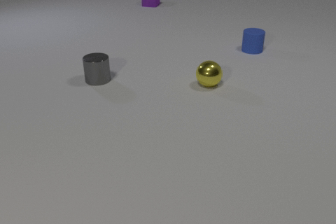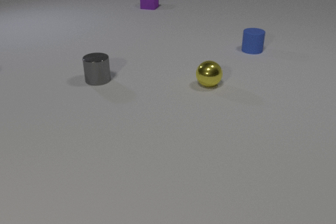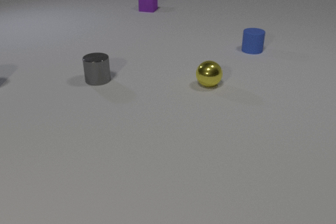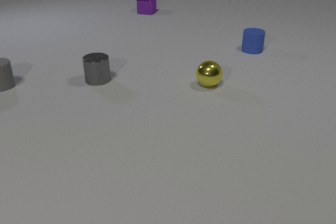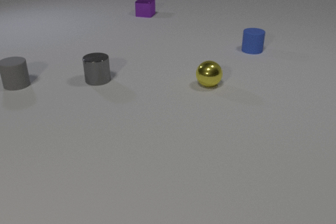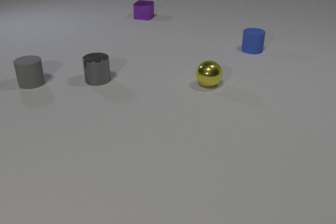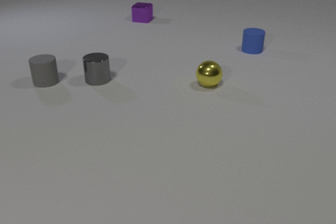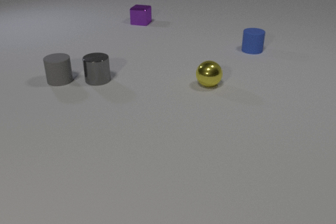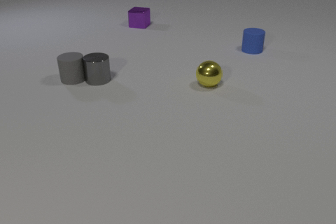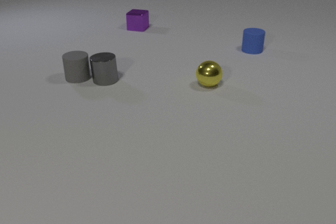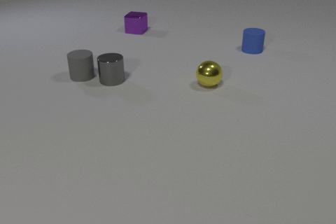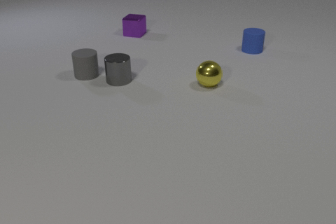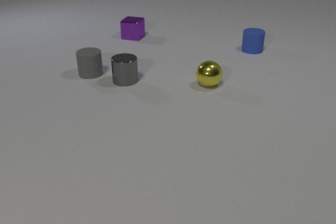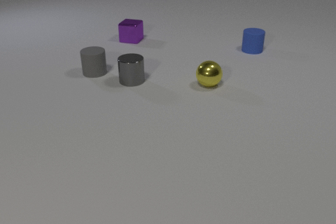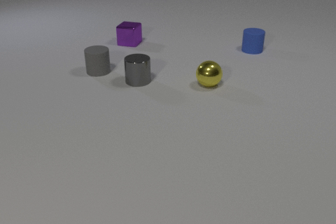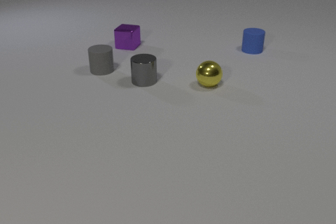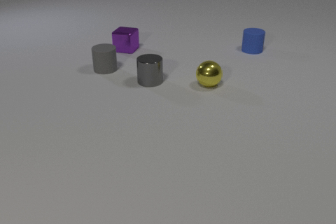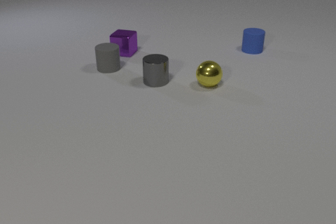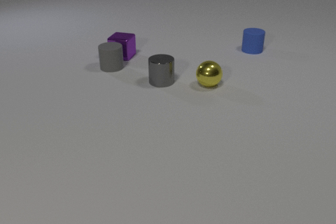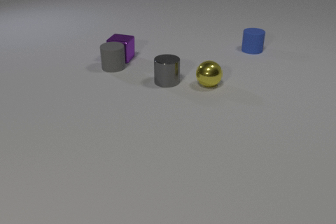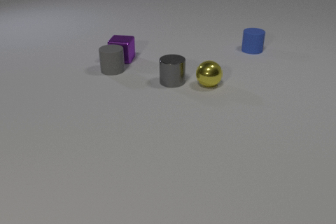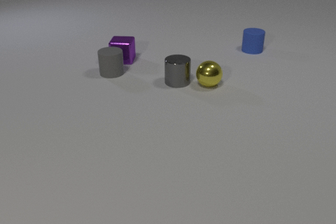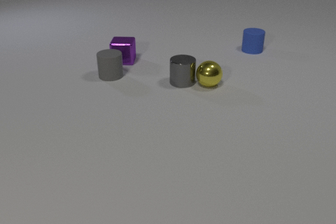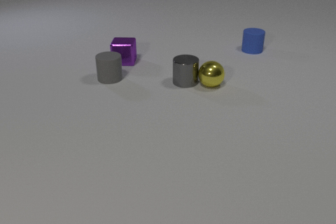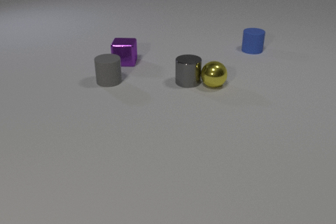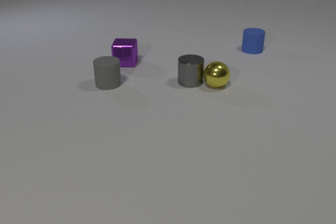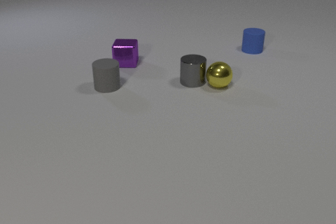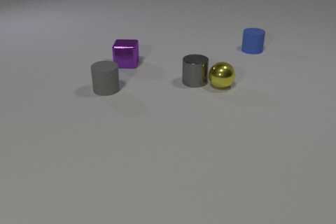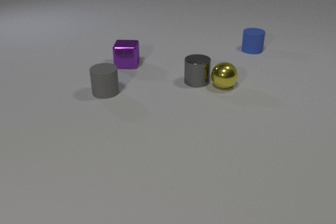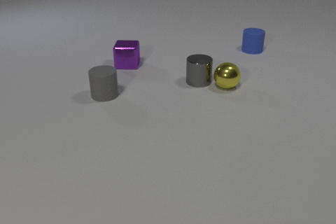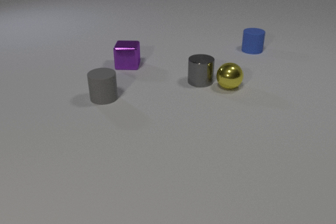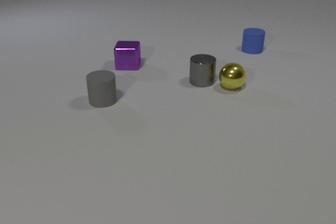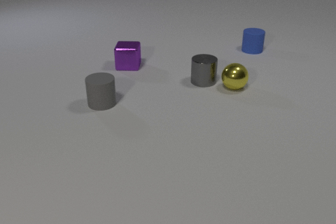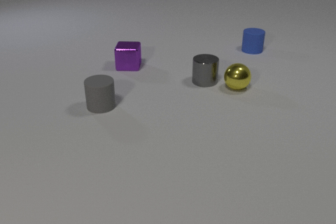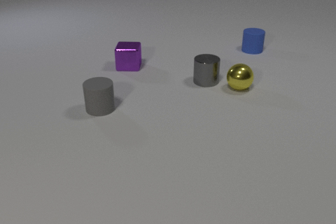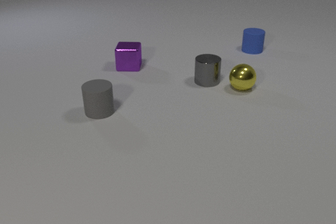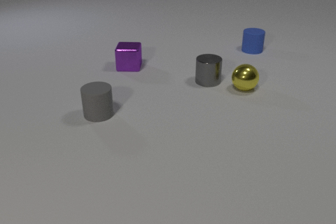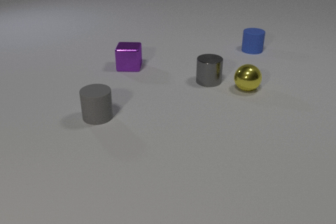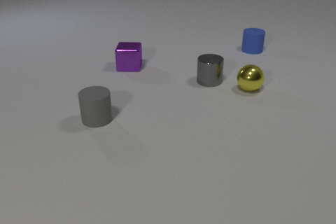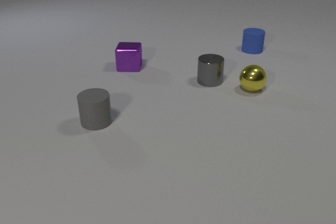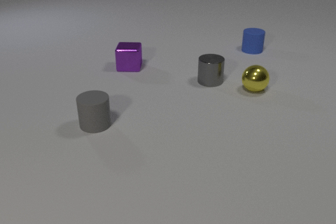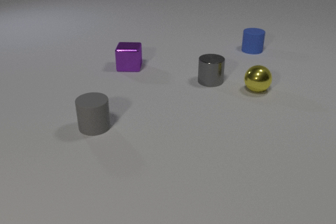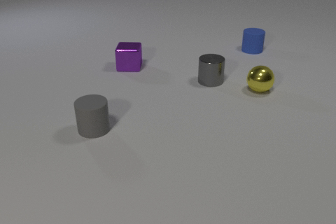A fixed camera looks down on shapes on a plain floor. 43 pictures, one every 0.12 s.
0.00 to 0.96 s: The gray rubber cylinder comes in at the left edge, slides to the right. The purple metal cube slides toward the camera. The gray rubber cylinder and the gray metal cylinder collide.
0.96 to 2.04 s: The gray rubber cylinder slides to the right and away from the camera. The gray metal cylinder slides to the right. The purple metal cube slides toward the camera.
2.04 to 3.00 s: The gray rubber cylinder slides toward the camera. The gray metal cylinder slides to the right. The yellow metal sphere rolls to the right. The purple metal cube slides toward the camera. The gray rubber cylinder and the purple metal cube collide. The gray metal cylinder and the yellow metal sphere collide.
3.00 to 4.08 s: The gray rubber cylinder slides toward the camera. The gray metal cylinder slides to the right. The yellow metal sphere rolls to the right. The purple metal cube slides toward the camera.
4.08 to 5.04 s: The gray rubber cylinder slides toward the camera. The yellow metal sphere rolls to the right.
How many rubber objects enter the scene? 1.
How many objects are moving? 4.
What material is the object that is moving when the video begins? metal.
